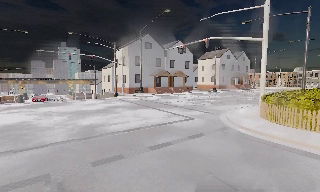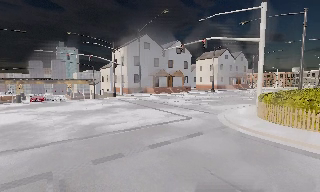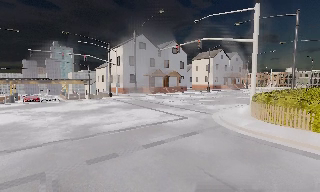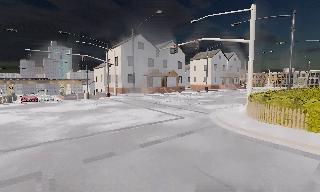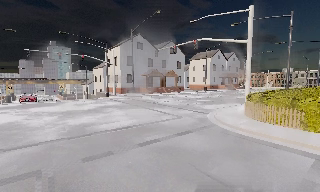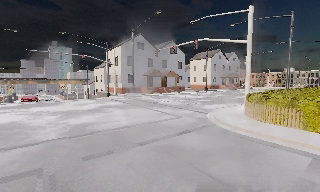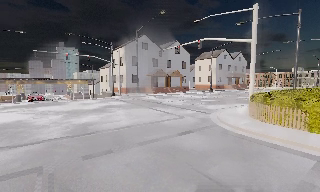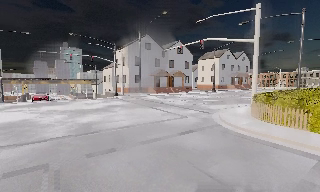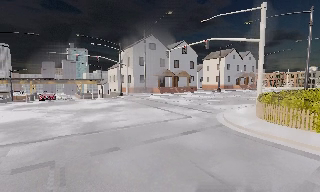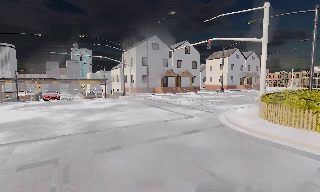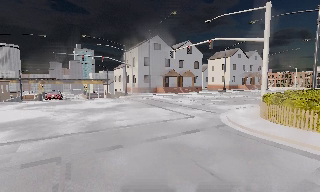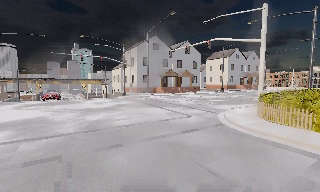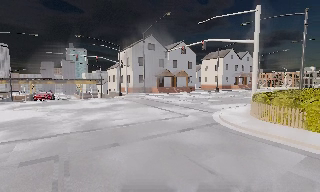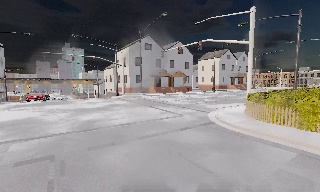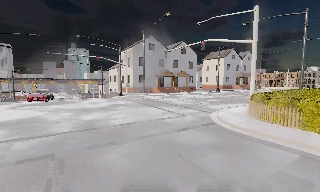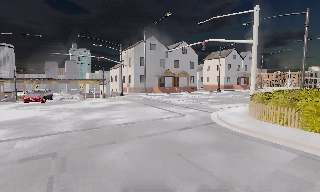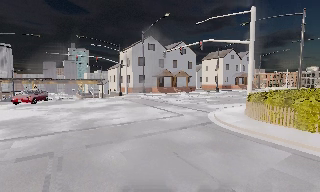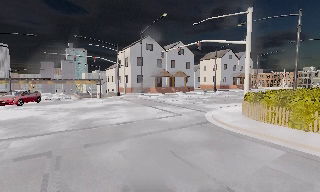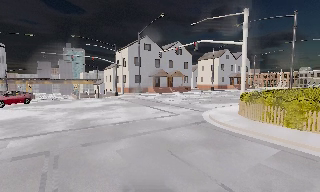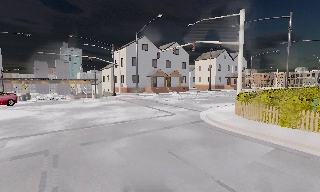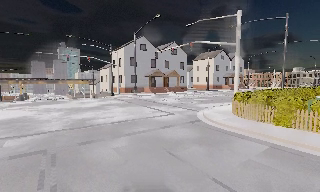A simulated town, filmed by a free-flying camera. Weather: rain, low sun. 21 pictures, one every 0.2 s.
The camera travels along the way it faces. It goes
backward.
0.0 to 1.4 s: The camera shifts only a little, or ends up much as it began.
1.4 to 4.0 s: The camera travels backward and to its right, about 1.5 m, so what stands in front gets smaller.
The film runs forward here.
